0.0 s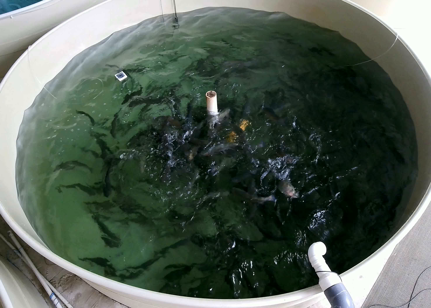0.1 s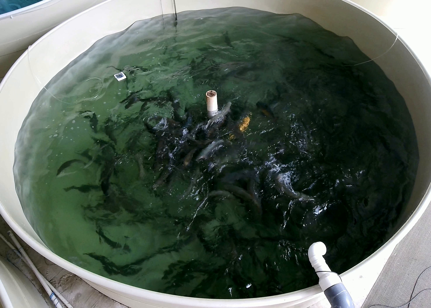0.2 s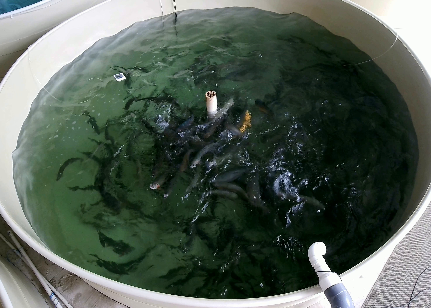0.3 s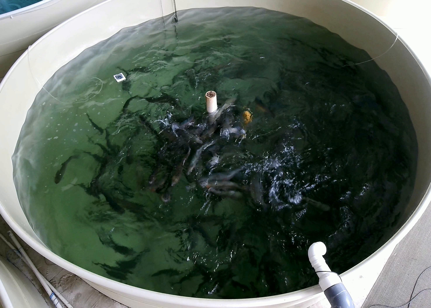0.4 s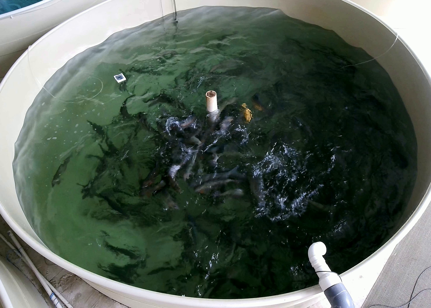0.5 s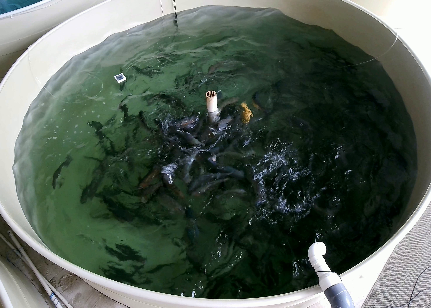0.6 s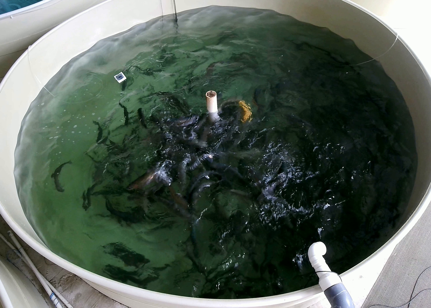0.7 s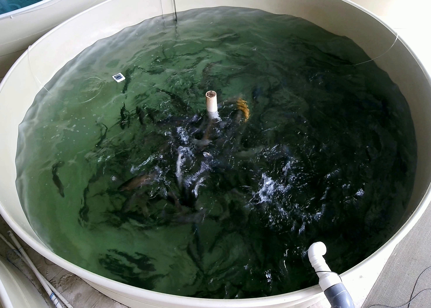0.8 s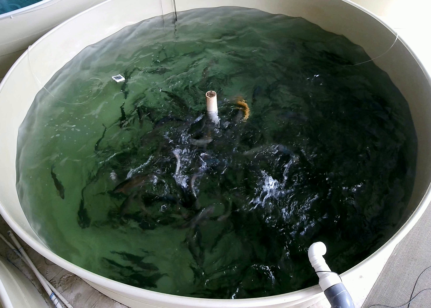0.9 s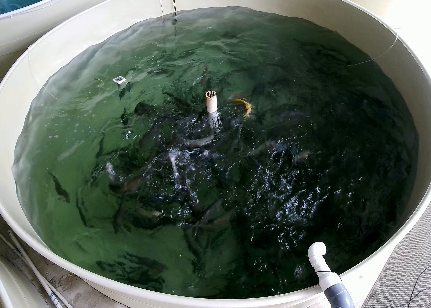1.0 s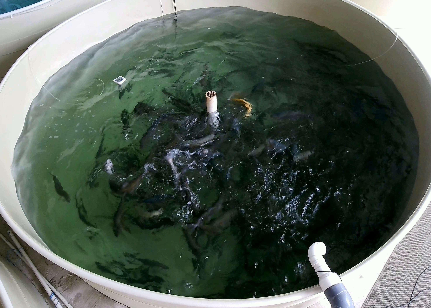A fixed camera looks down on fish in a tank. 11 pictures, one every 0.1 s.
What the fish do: Strong feeding.
